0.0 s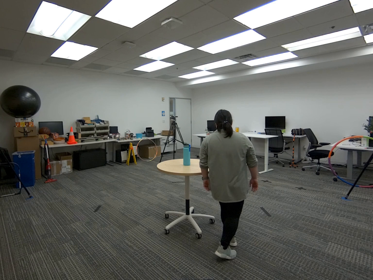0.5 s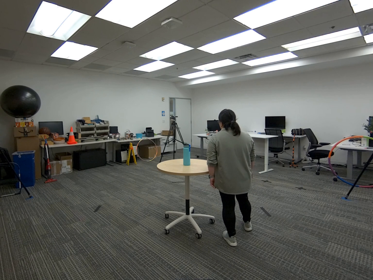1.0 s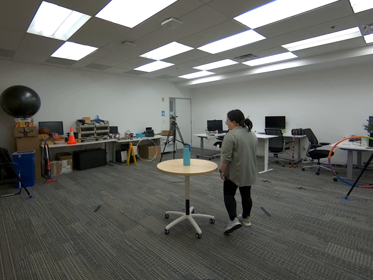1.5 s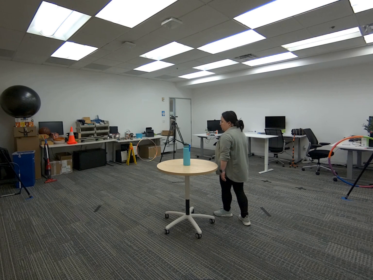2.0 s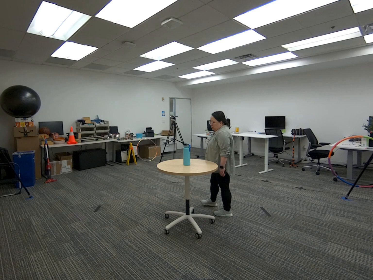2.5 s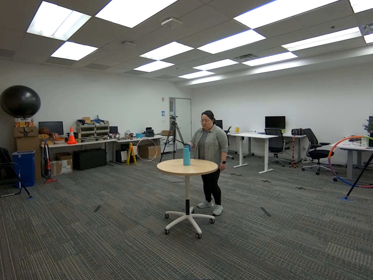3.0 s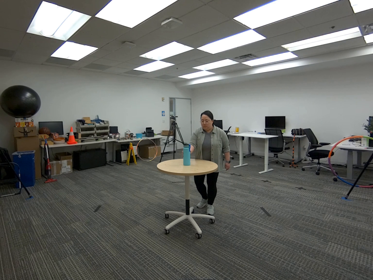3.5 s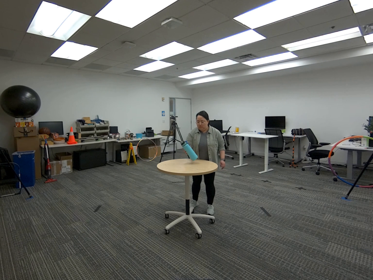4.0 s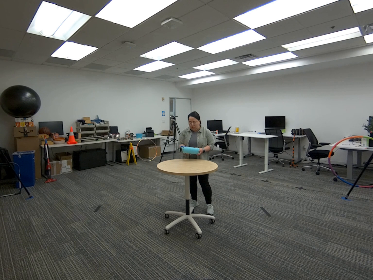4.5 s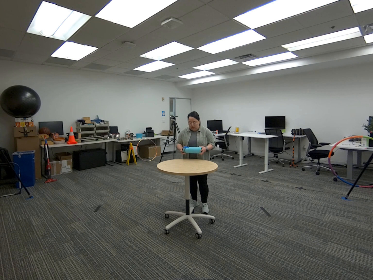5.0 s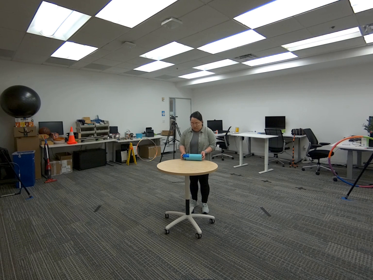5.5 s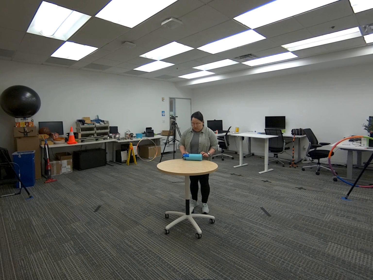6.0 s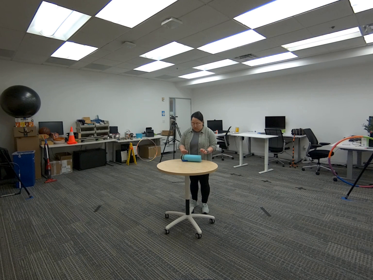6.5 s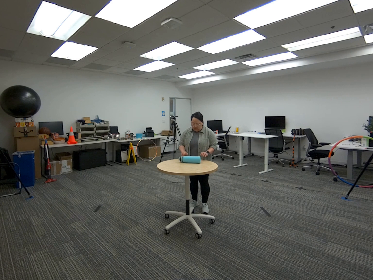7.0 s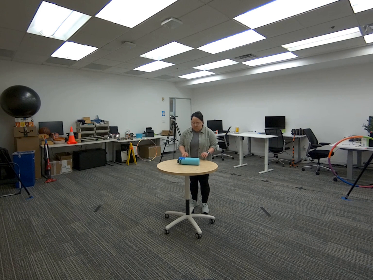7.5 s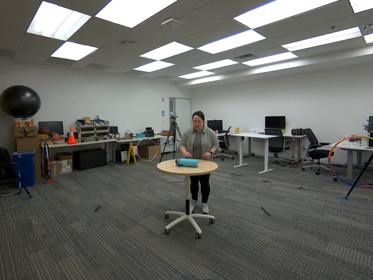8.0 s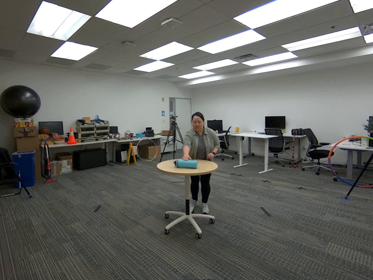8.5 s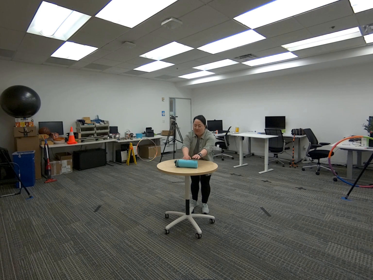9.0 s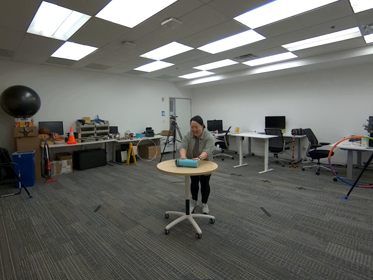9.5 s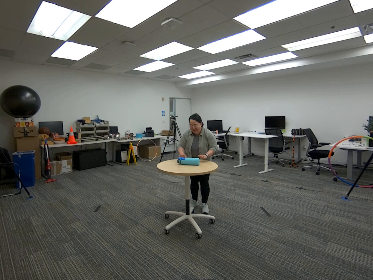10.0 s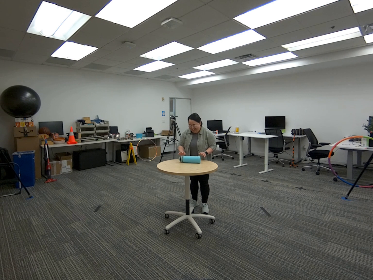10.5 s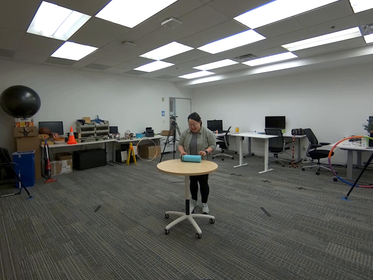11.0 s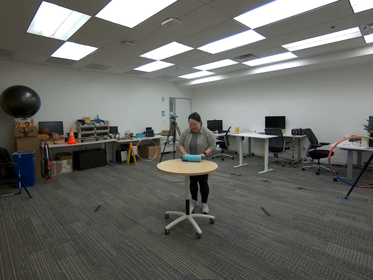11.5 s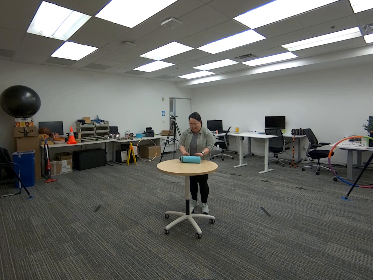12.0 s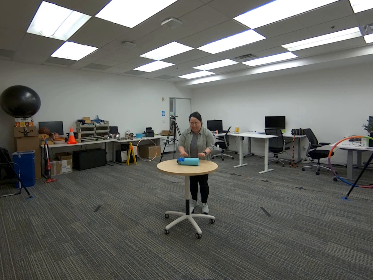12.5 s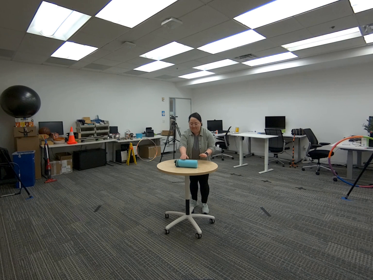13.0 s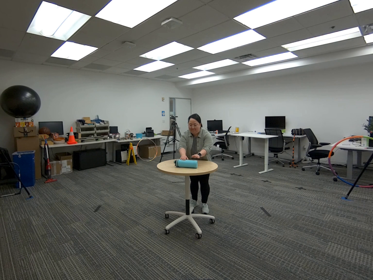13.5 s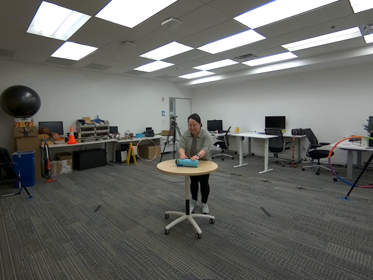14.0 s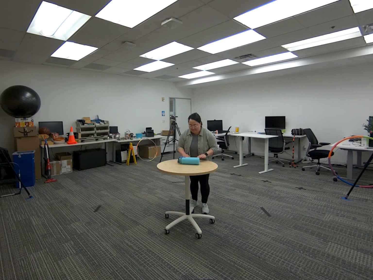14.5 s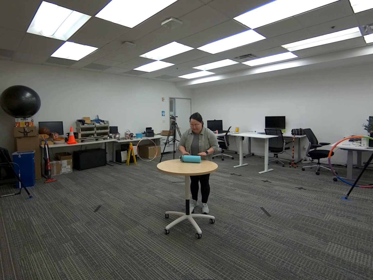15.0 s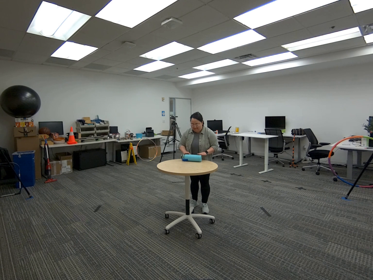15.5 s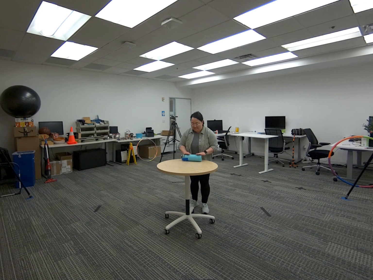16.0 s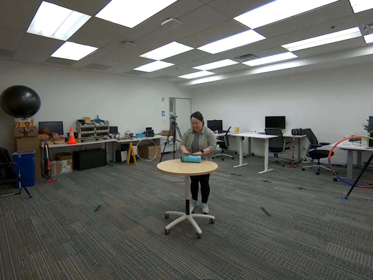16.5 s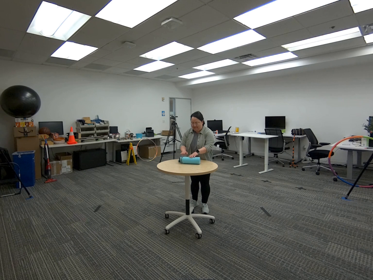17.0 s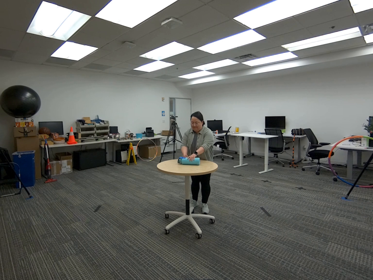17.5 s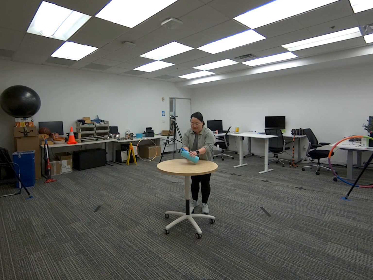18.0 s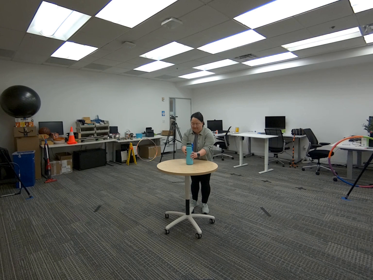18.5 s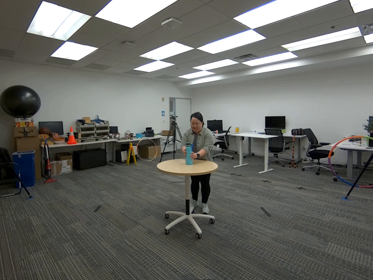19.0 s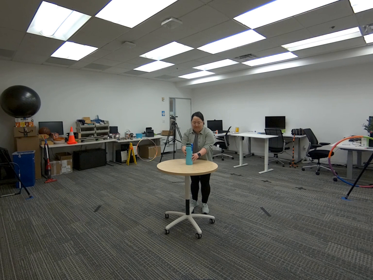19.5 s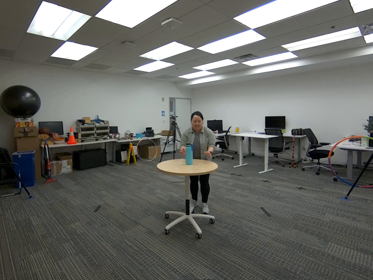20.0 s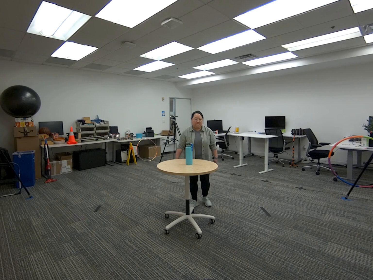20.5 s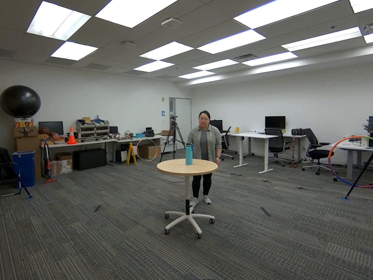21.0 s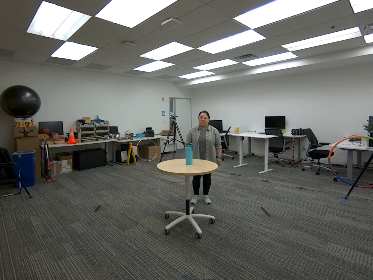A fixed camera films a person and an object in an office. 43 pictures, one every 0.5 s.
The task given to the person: Walk to the cyan water bottle on the round table. Pick it up with your right hand and place it on its side. Then use both hands to gently push it so it rolls across the table.
